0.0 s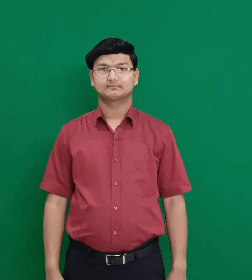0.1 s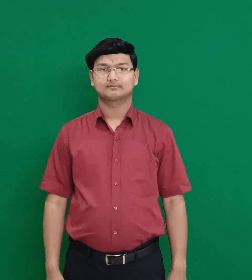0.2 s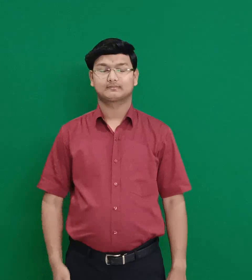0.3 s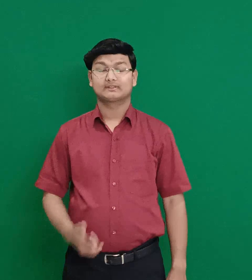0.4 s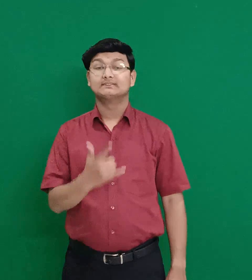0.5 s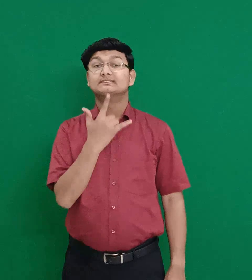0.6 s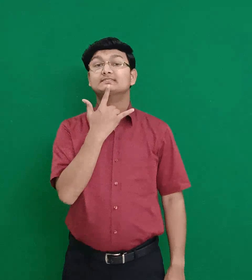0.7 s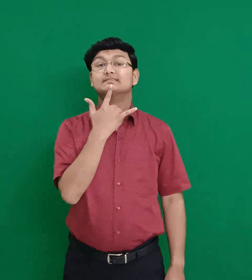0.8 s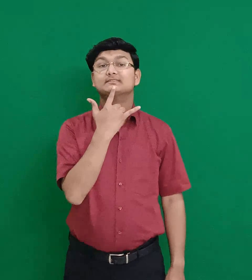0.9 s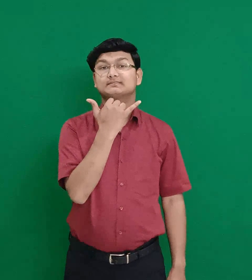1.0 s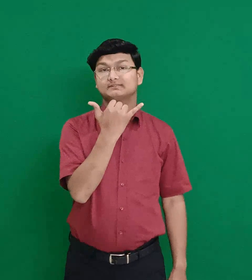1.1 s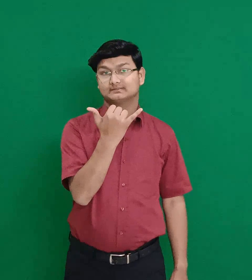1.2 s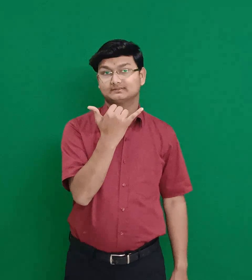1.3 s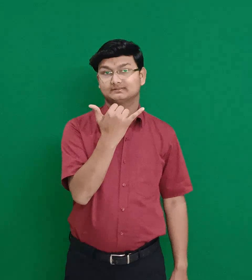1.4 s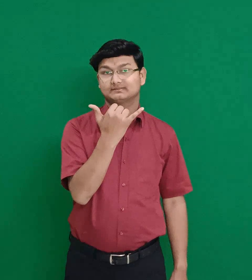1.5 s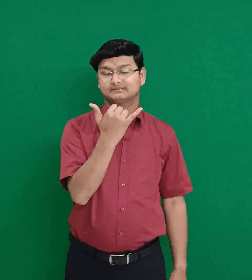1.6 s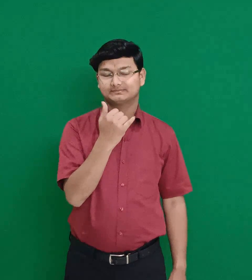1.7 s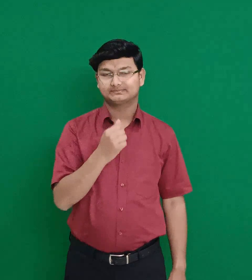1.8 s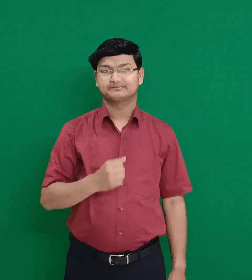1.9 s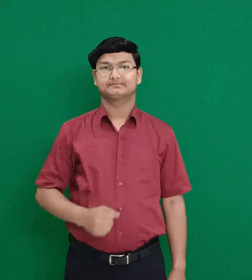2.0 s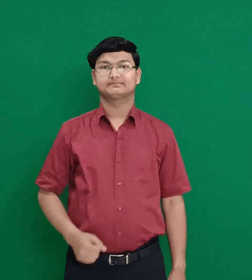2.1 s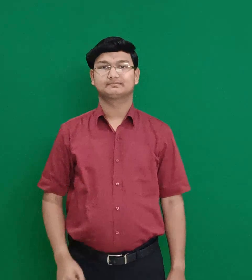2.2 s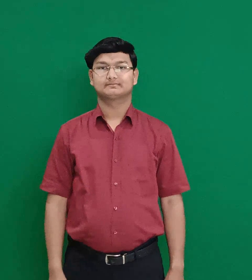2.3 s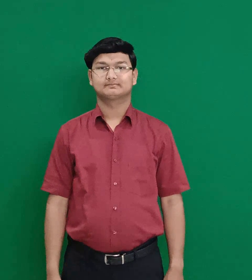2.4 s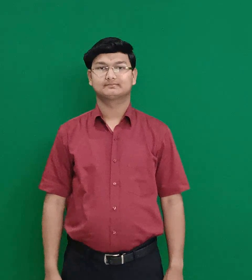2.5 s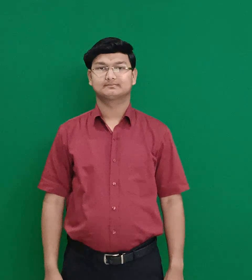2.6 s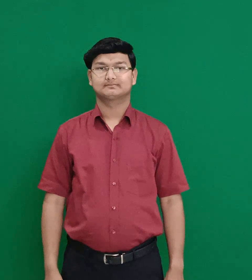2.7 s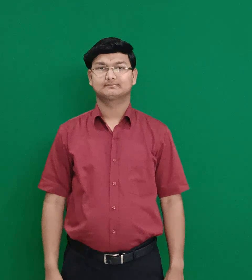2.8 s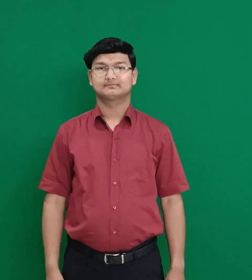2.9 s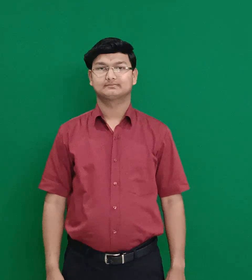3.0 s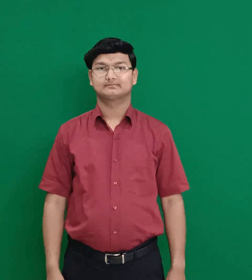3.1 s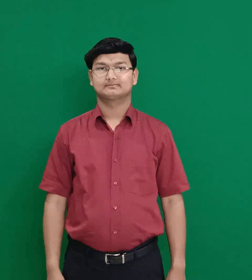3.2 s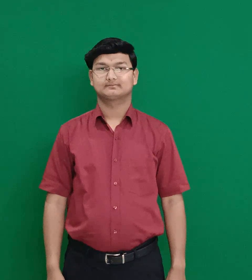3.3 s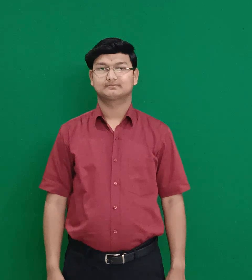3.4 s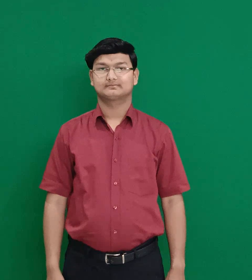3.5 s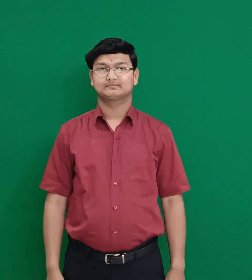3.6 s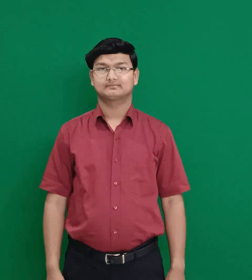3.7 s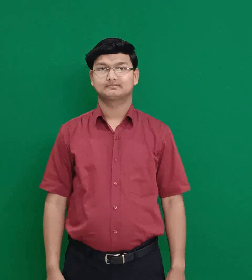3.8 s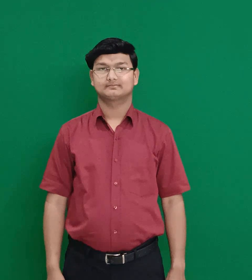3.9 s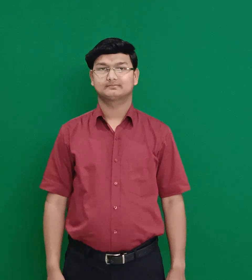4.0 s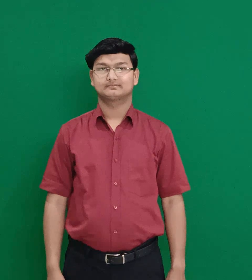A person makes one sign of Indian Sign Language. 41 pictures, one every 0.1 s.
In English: tyrannus
